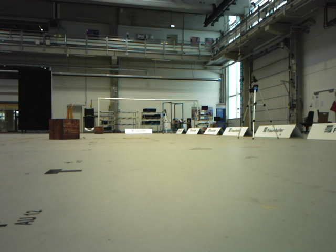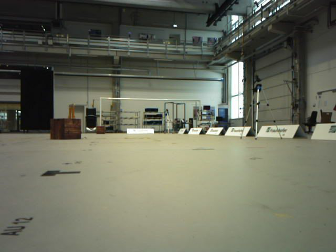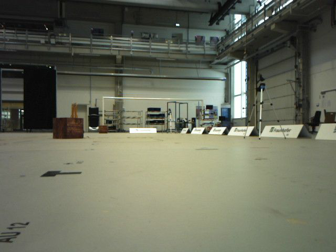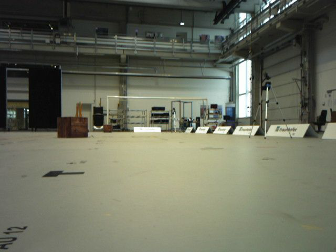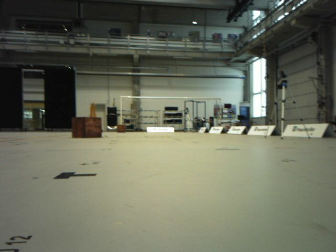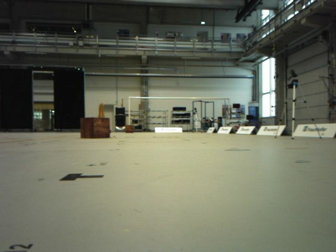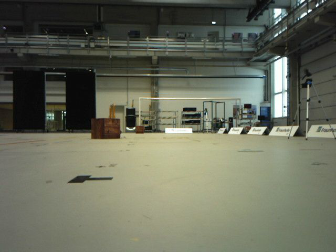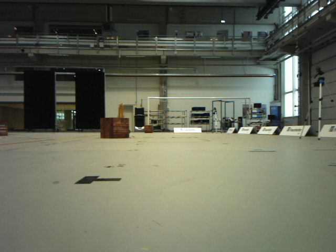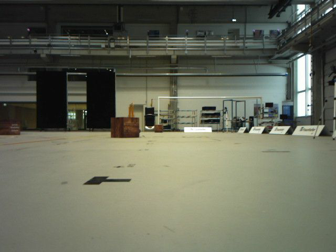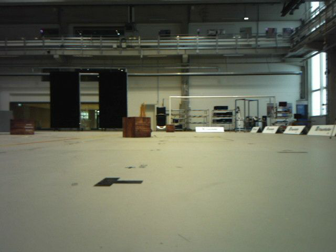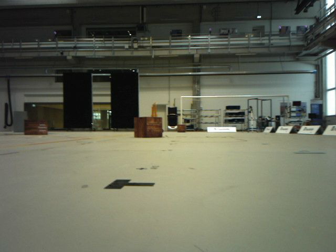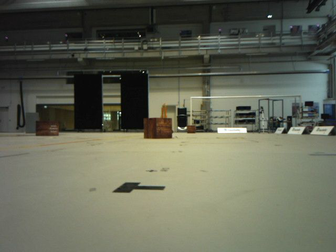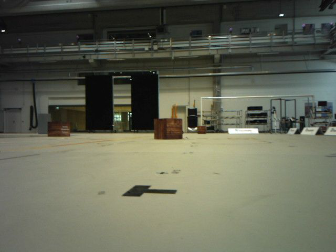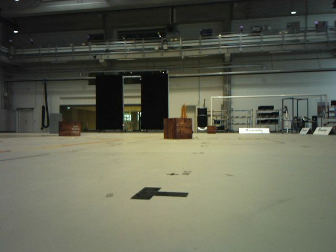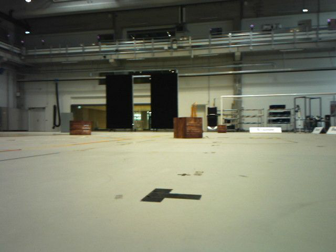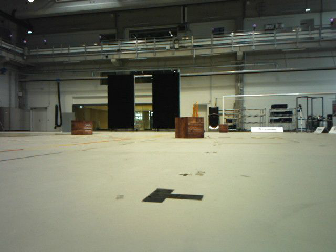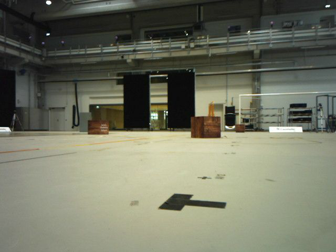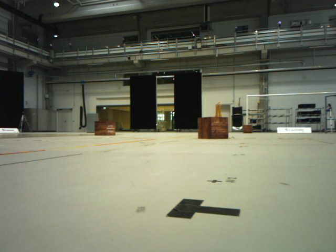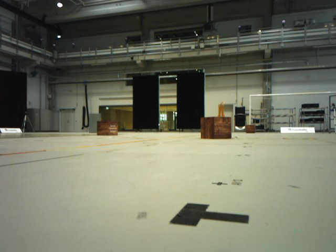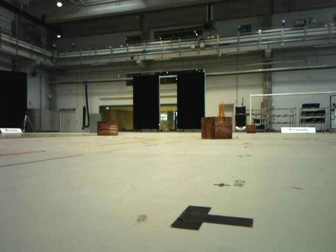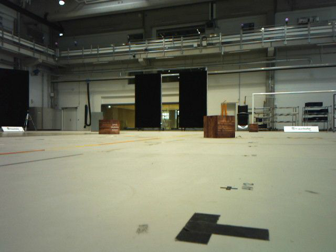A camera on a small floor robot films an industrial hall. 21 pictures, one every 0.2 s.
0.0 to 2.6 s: The camera swings to its left by about 25 degrees, and the scene slides to the right. It travels forward, about 0.5 m, so what stands in front looms larger.
2.6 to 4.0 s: The camera travels forward, about 0.3 m, so what stands in front looms larger.
The film runs forward here.
